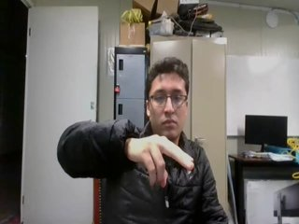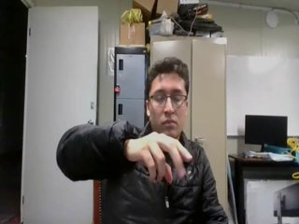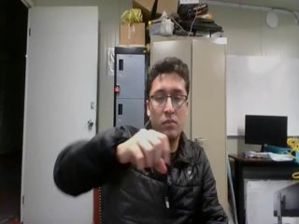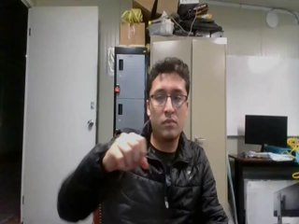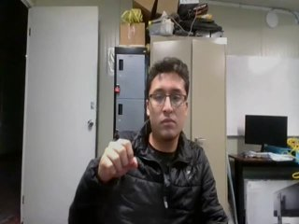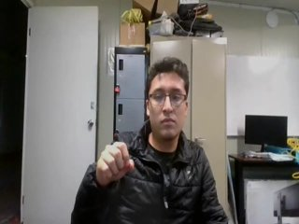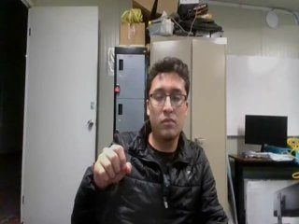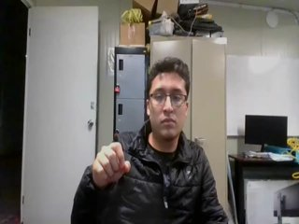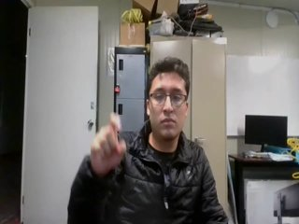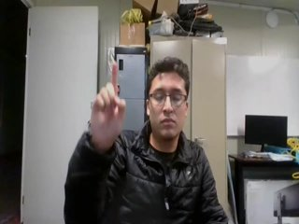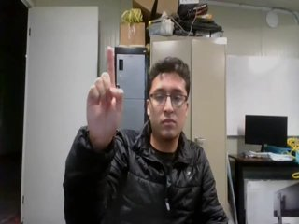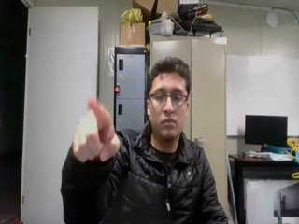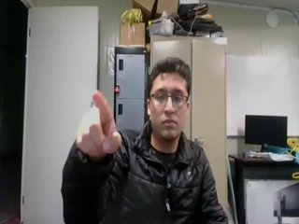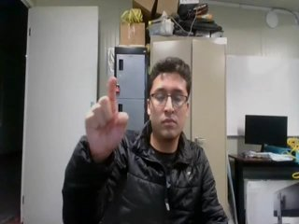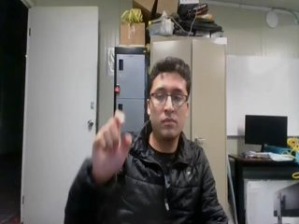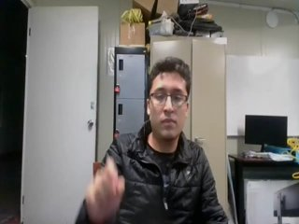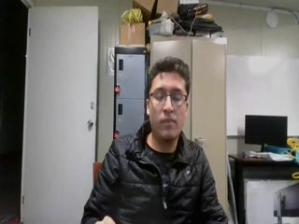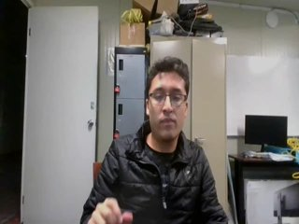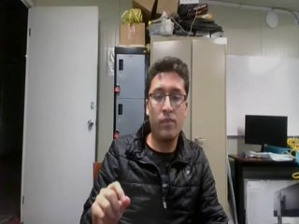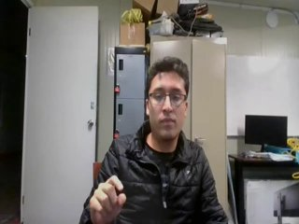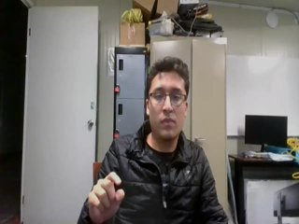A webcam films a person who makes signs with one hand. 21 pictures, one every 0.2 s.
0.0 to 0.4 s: Pointing with two fingers.
0.5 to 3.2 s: Click with one finger.
3.3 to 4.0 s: Pointing with one finger.
